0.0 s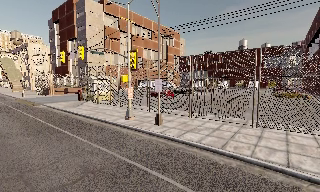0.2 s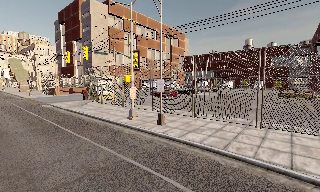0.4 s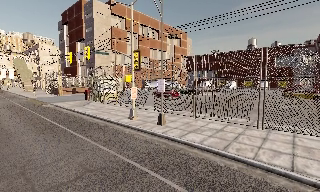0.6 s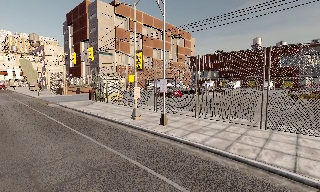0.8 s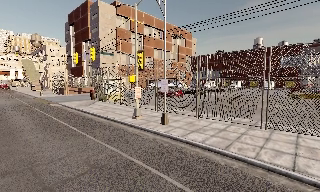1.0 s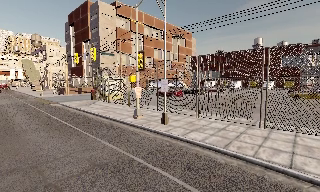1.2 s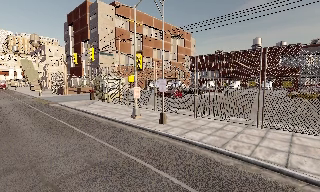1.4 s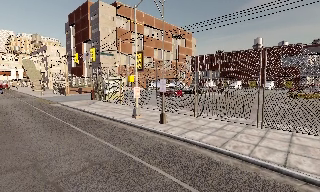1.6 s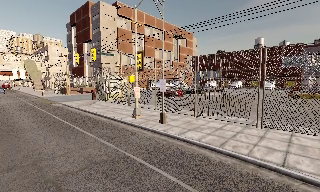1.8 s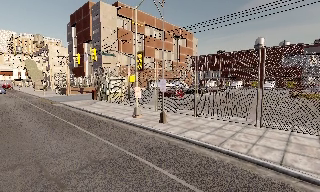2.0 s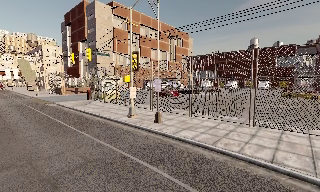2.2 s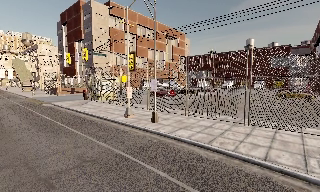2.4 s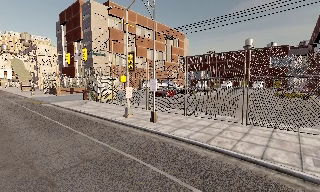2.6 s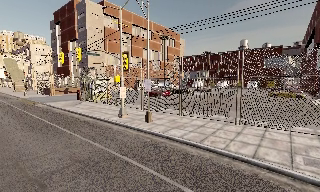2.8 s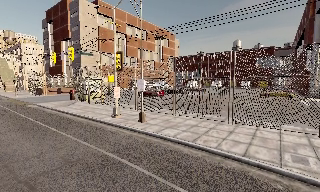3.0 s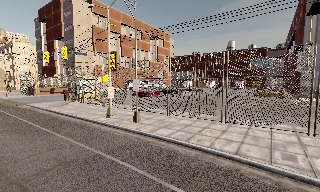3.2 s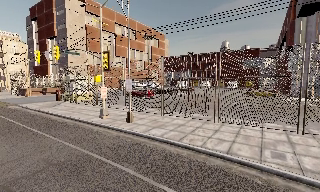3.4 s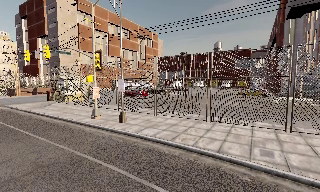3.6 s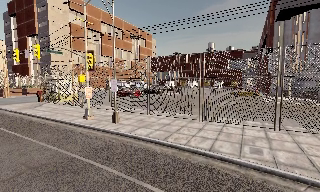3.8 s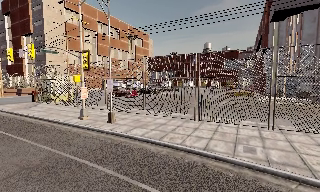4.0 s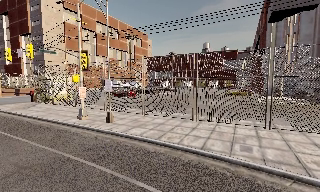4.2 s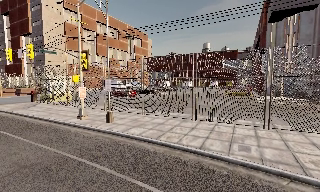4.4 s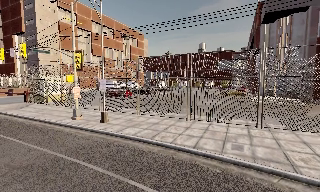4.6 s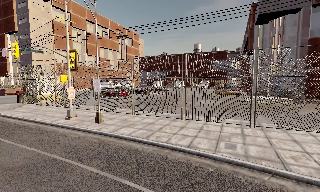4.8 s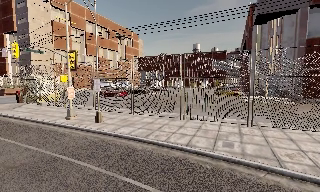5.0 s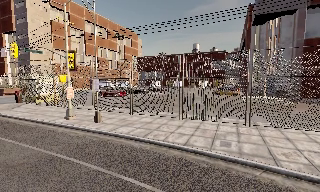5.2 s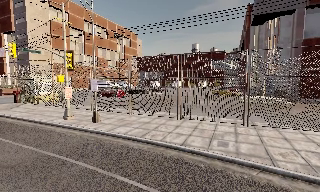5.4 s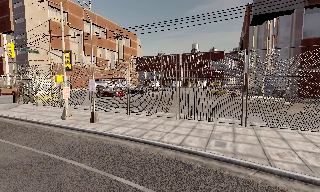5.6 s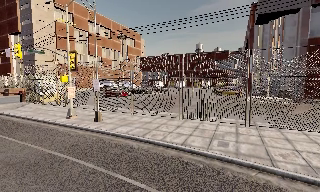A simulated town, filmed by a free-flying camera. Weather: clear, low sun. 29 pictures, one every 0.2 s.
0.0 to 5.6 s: The camera pans to its right, which is clockwise from overhead, by about 10 degrees. It travels to its right and backward, about 2 m, so close, fixed things drift to the left.
The film runs backward here.
